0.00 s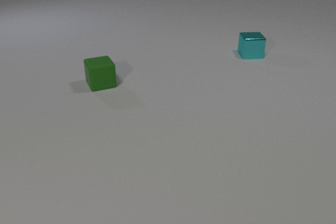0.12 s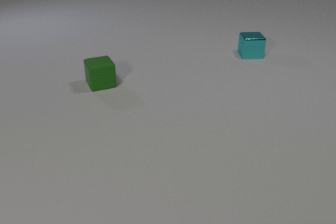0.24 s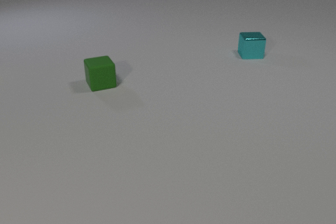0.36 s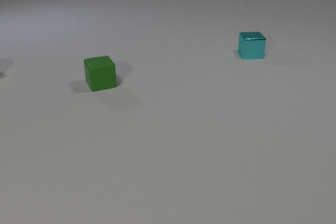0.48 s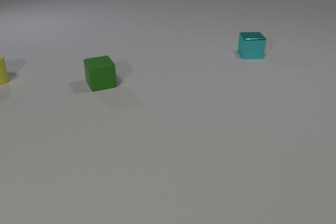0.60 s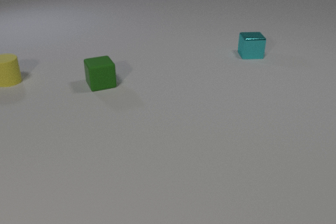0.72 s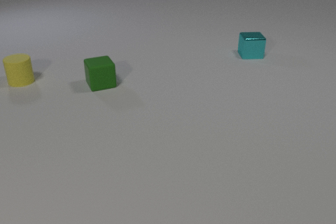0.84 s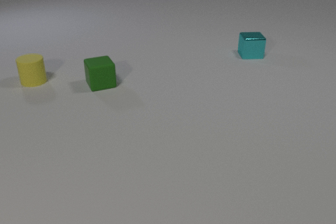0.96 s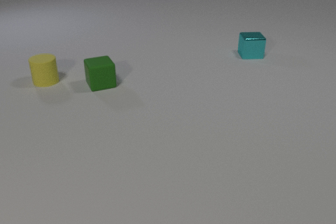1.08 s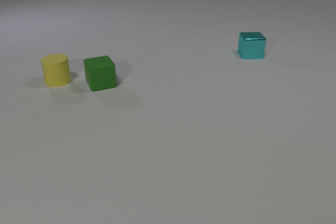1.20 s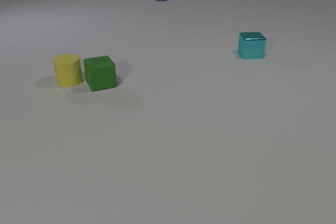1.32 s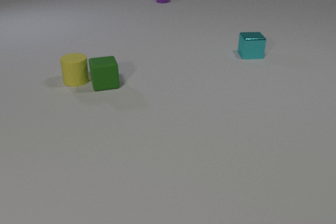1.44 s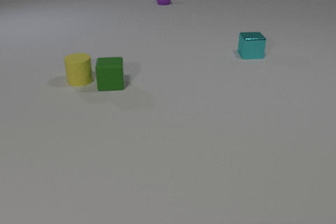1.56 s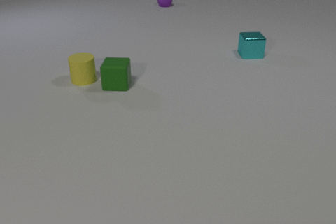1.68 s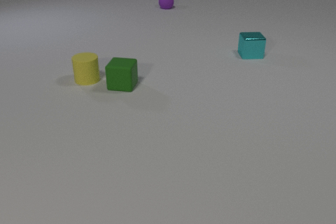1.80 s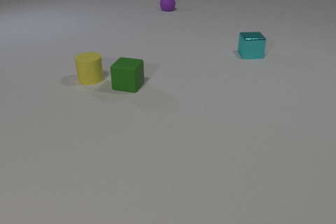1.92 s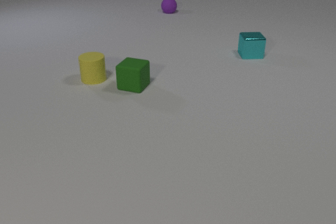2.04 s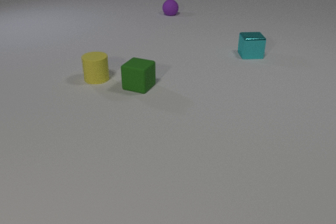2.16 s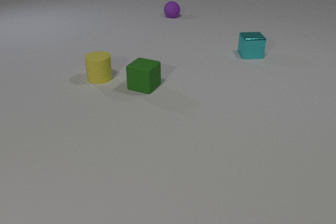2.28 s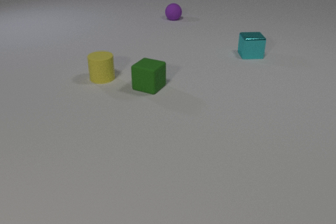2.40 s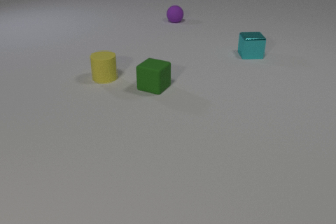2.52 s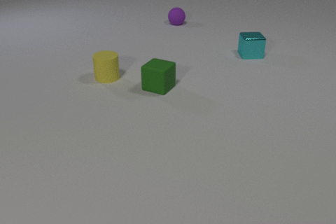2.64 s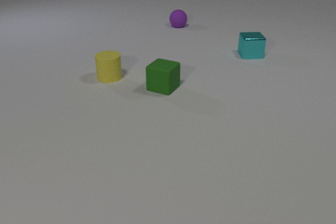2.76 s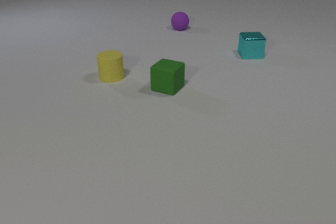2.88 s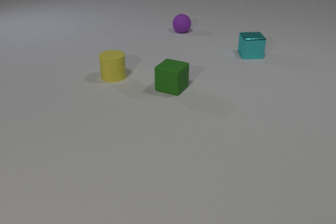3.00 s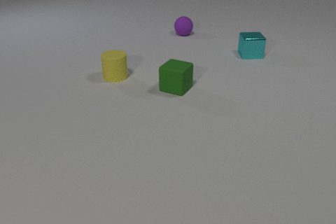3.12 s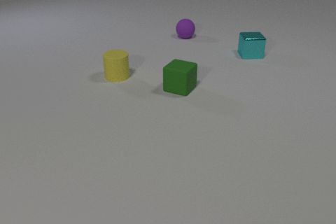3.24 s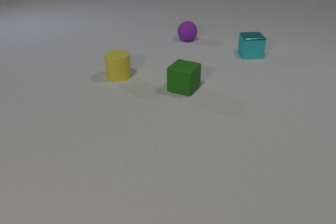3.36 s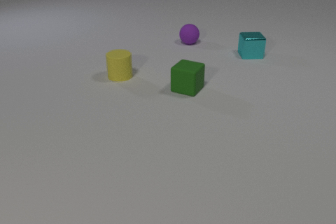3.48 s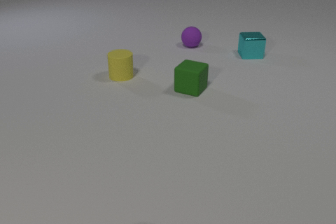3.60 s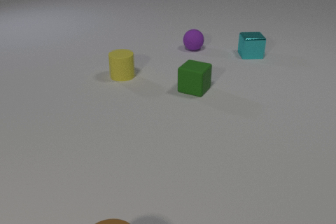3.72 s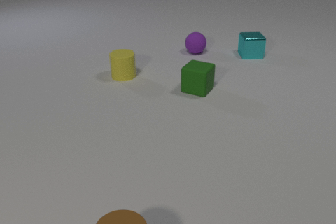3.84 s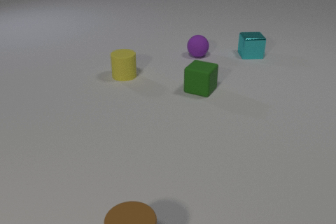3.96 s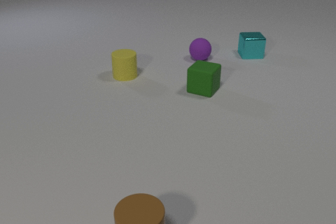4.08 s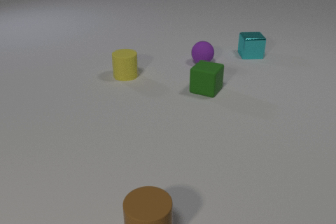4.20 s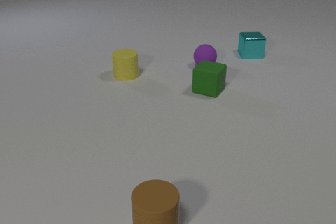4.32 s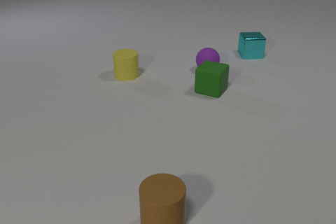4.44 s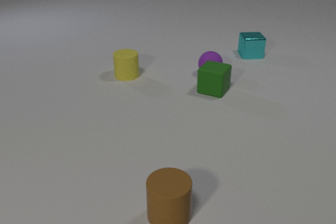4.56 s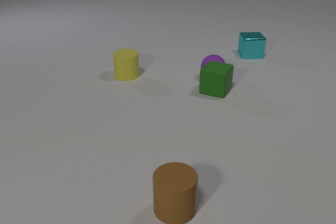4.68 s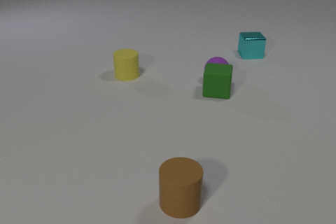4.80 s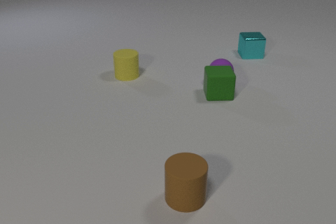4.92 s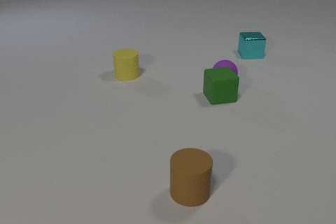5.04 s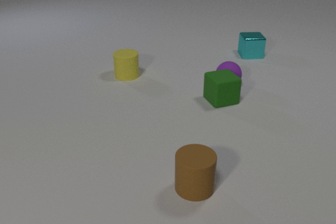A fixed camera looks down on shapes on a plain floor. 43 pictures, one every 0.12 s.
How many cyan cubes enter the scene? 0.
What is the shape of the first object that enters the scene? cylinder.
How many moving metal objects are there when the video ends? 0.
0.00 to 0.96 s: The yellow rubber cylinder comes in at the left edge, slides to the right.
0.96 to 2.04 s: The yellow rubber cylinder slides to the right. The green rubber cube slides to the right, spins clockwise seen from above by about 45 degrees, its near face sliding to the left. The purple rubber sphere comes in at the top edge, rolls toward the camera. The yellow rubber cylinder and the green rubber cube collide.
2.04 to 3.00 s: The yellow rubber cylinder slides to the right. The green rubber cube slides to the right. The purple rubber sphere rolls toward the camera.
3.00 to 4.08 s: The yellow rubber cylinder slides to the right. The green rubber cube slides to the right. The purple rubber sphere rolls toward the camera. The brown rubber cylinder comes in at the bottom edge, slides away from the camera and to the right.
4.08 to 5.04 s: The green rubber cube slides toward the camera and to the right, spins so that its near face slides to the right, counterclockwise seen from above. The purple rubber sphere rolls toward the camera and to the right. The brown rubber cylinder slides away from the camera and to the right. The green rubber cube and the purple rubber sphere collide.
